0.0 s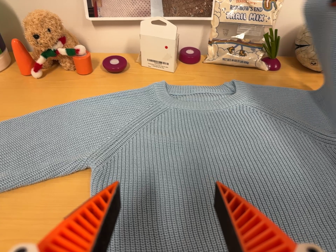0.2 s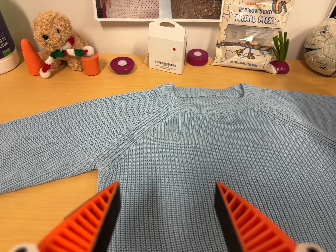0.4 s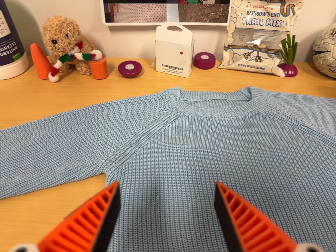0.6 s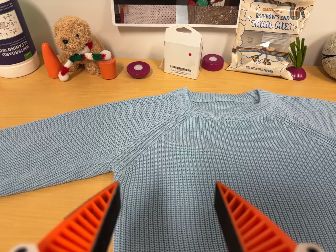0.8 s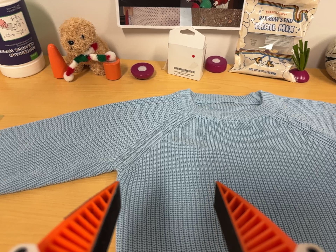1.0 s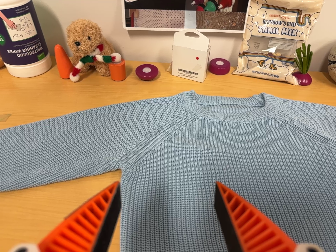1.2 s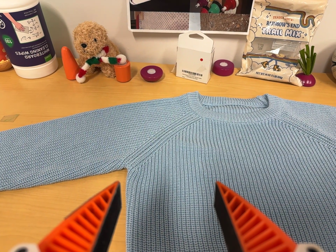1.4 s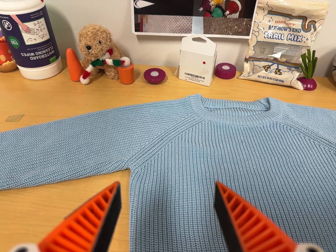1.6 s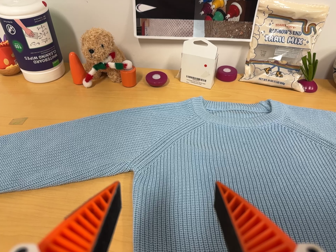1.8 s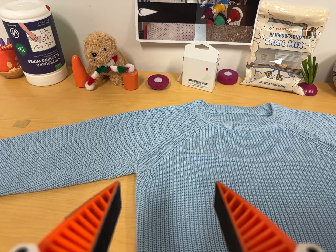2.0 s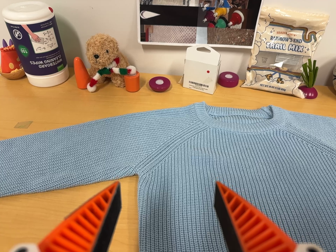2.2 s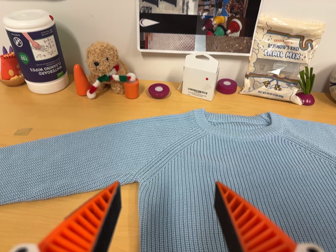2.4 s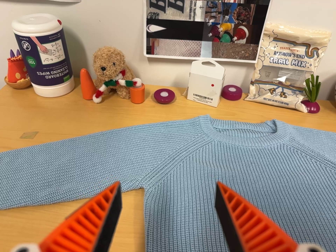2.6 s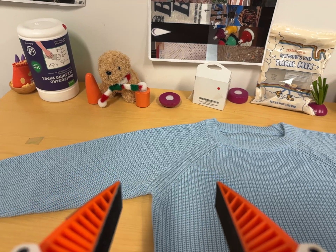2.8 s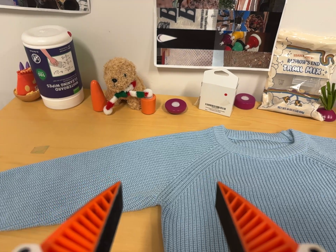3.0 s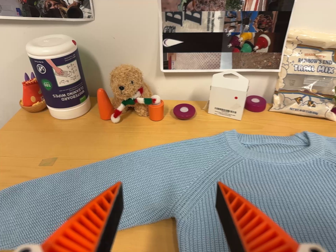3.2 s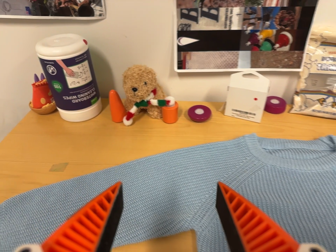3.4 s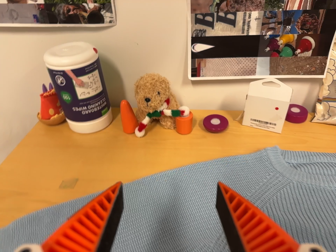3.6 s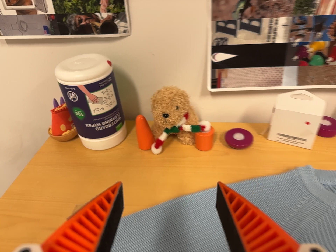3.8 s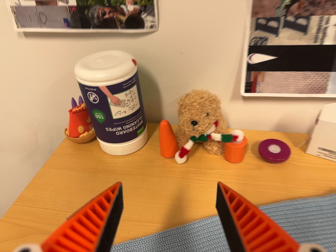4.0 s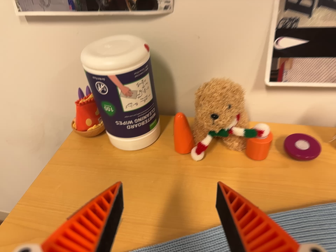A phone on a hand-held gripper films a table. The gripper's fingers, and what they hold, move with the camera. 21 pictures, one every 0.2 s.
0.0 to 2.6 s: The camera travels to its left, about 7 cm, so close, fixed things drift to the right.
2.6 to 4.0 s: The camera swings to its left by about 10 degrees, and the scene slides to the right. It travels forward, to its left and toward the top of its view, about 24 cm, so what stands in front looms larger.
The film runs backward here.
